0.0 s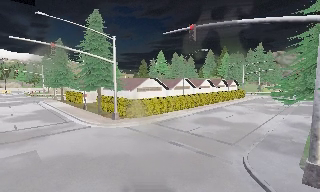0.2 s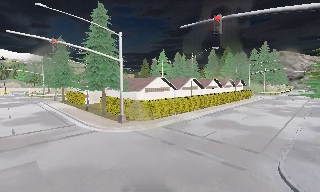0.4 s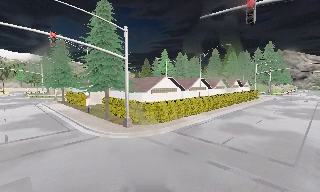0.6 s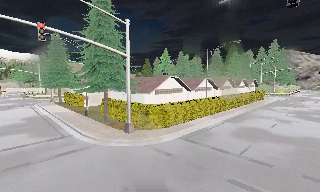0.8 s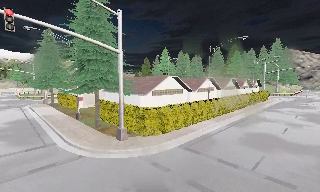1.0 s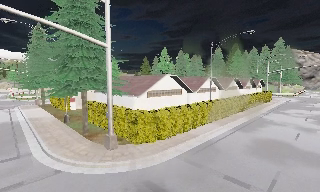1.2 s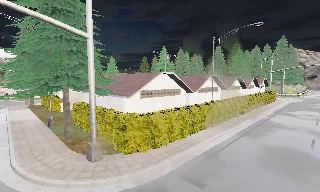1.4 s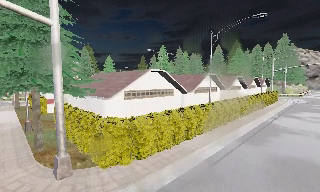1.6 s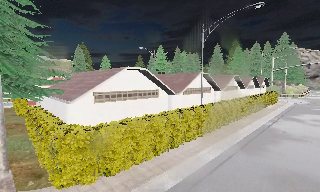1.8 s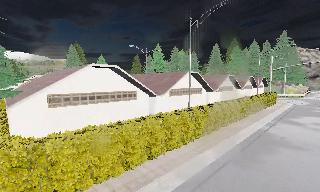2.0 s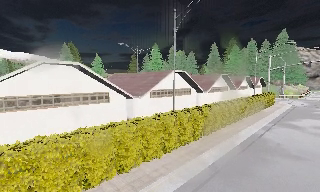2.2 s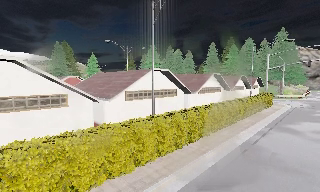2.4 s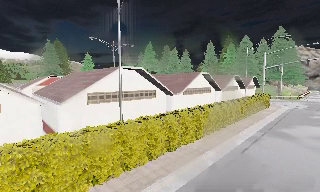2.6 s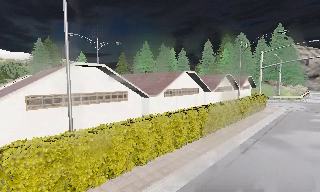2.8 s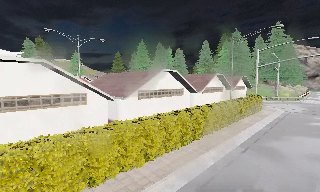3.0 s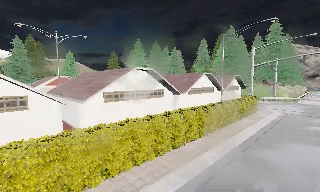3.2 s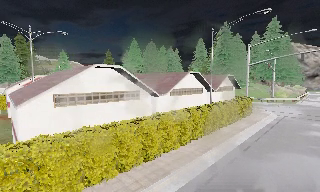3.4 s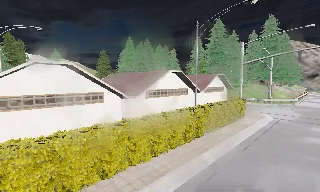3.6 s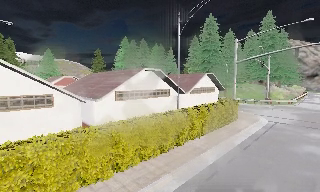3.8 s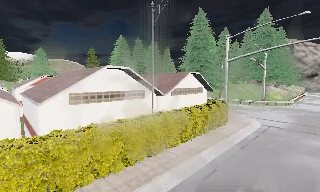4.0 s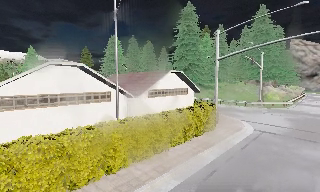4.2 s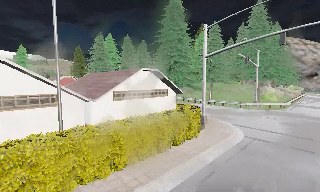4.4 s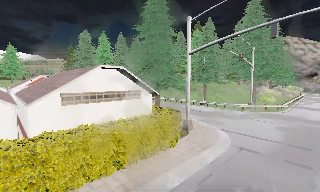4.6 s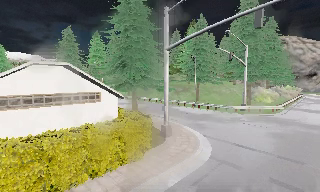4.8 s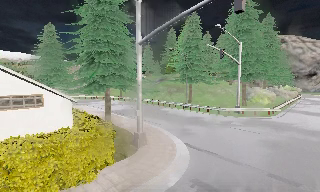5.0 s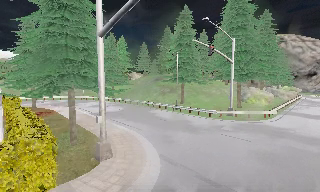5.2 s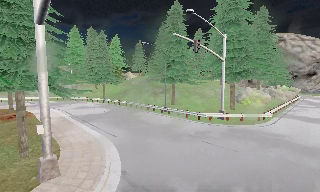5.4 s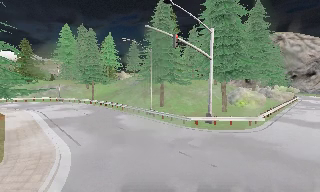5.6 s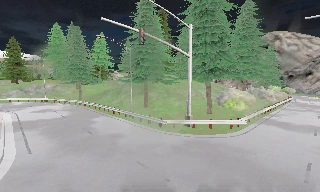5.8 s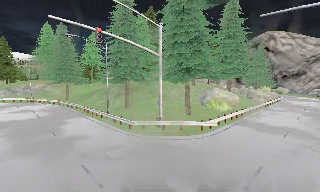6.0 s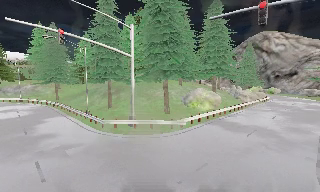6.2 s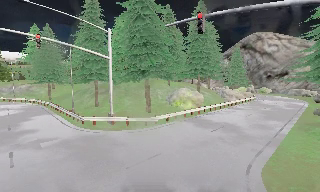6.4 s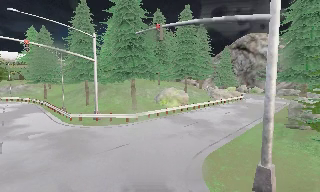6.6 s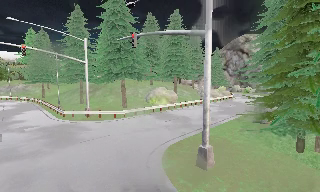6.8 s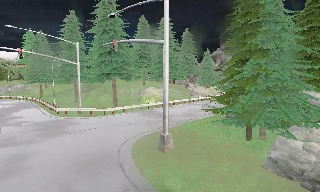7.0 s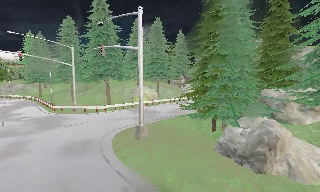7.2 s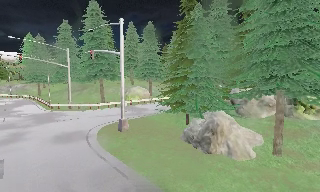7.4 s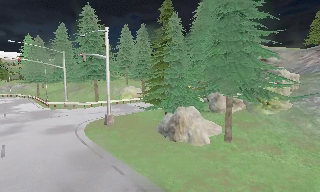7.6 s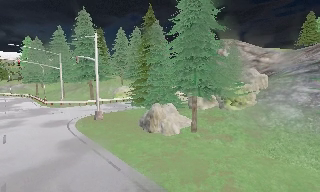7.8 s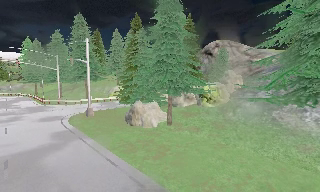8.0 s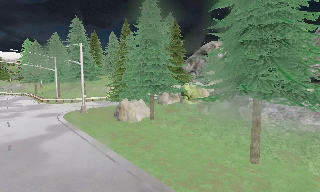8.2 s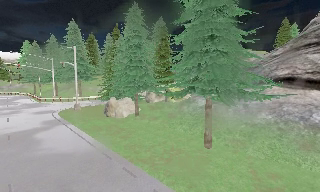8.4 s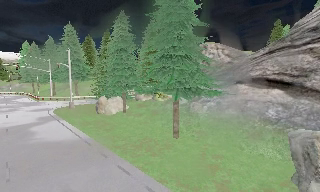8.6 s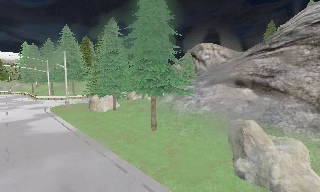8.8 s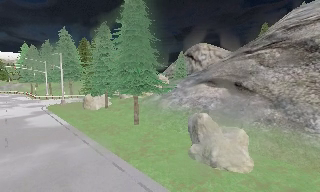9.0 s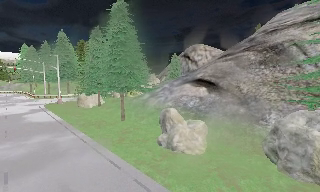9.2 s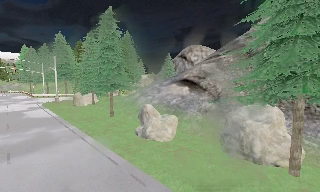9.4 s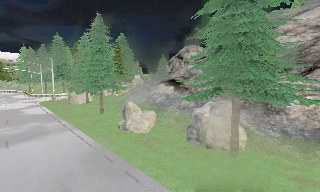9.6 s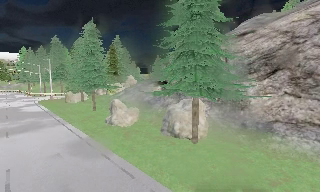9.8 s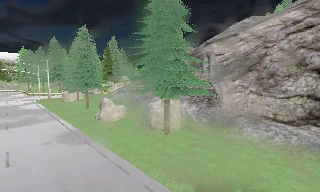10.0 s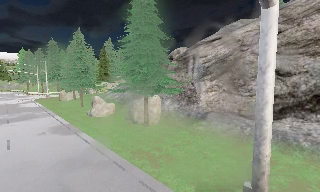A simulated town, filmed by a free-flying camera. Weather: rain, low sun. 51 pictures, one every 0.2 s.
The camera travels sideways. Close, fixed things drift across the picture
to the left.
0.0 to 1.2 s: The camera travels forward, about 9 m, so what stands in front looms larger.
1.2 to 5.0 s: The camera travels forward and to its right, about 35 m, so what stands in front looms larger.
5.0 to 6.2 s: The camera travels to its right, about 12 m, so close, fixed things drift to the left.
6.2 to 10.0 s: The camera travels backward and to its right, about 45 m, so what stands in front gets smaller.
The film runs forward here.
